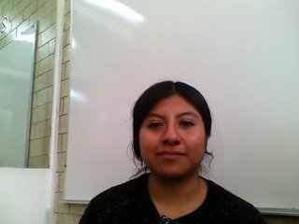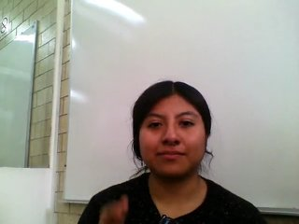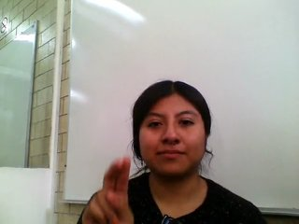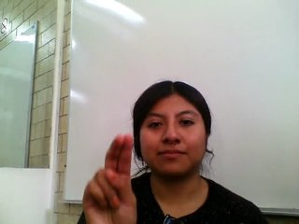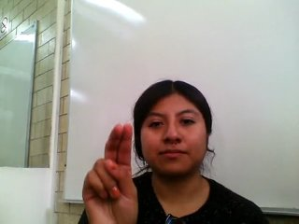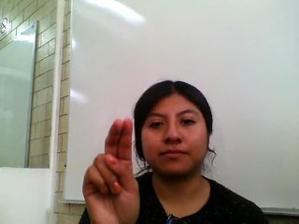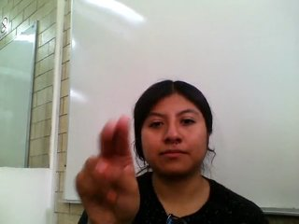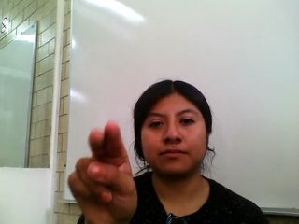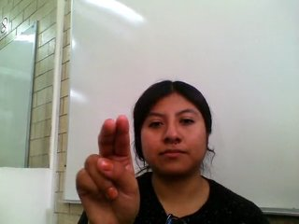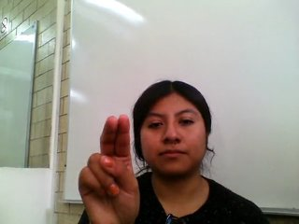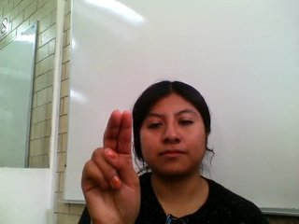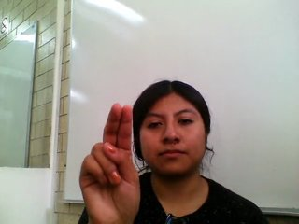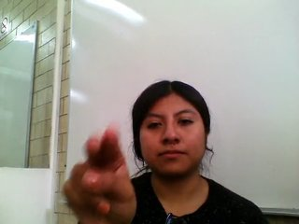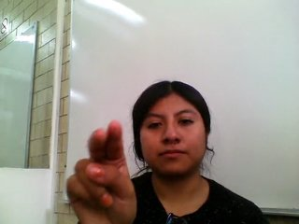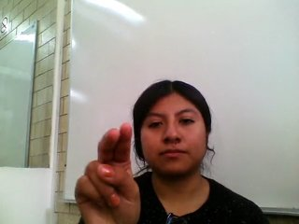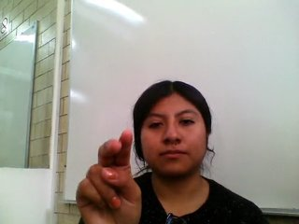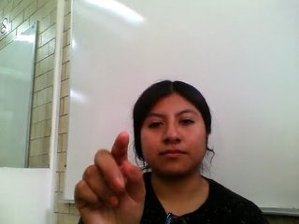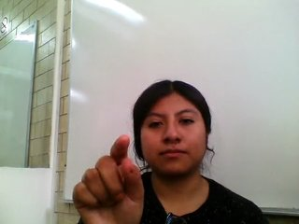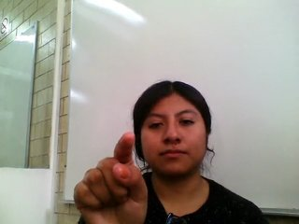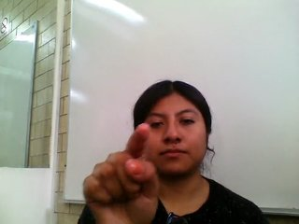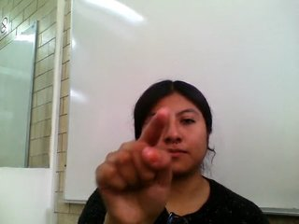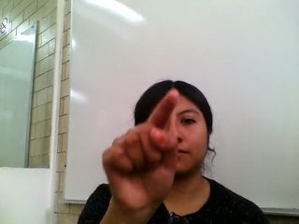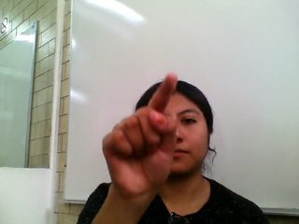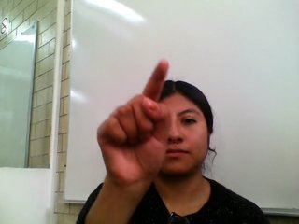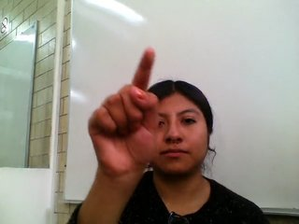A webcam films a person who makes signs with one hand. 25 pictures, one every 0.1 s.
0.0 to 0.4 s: Non-gesture.
0.5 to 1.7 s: Double click with two fingers.
1.8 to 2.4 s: Pointing with one finger.
